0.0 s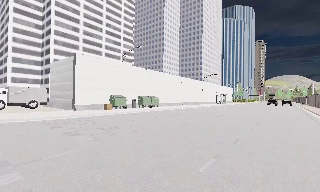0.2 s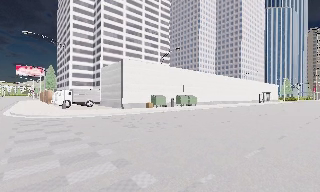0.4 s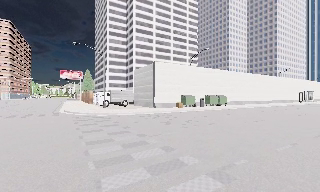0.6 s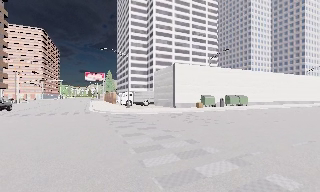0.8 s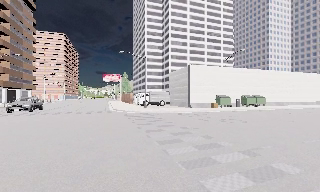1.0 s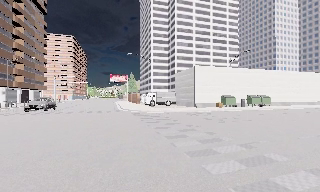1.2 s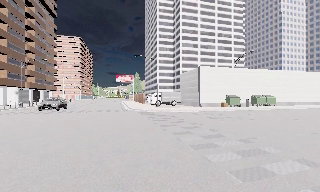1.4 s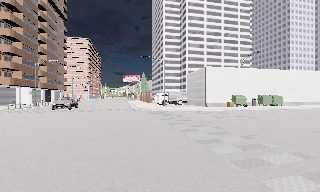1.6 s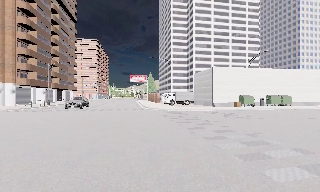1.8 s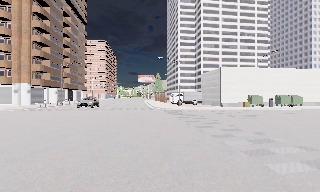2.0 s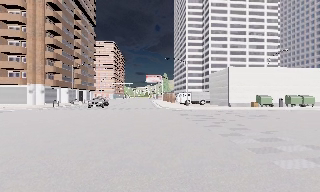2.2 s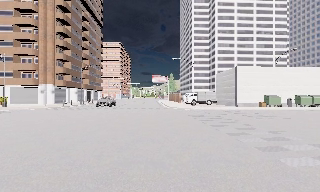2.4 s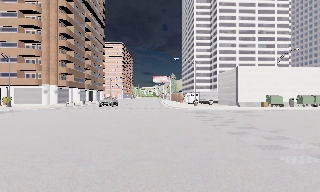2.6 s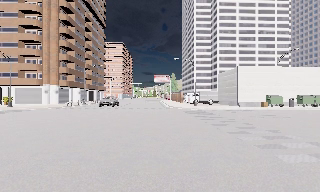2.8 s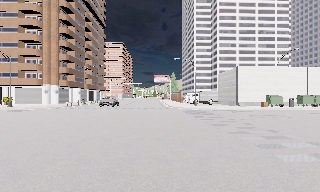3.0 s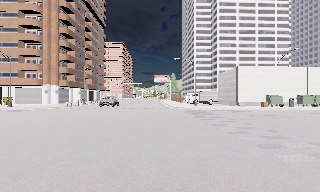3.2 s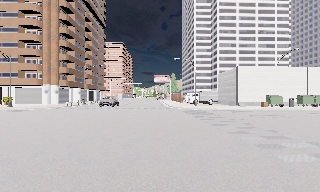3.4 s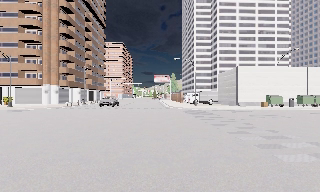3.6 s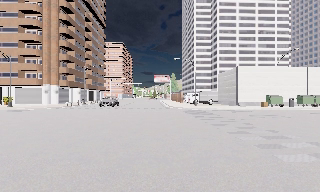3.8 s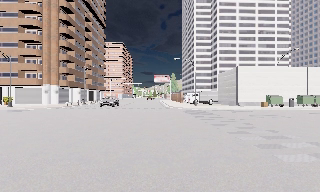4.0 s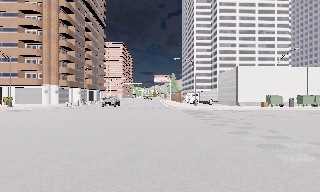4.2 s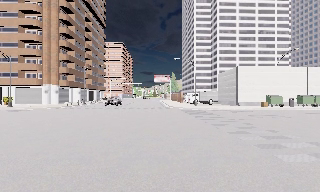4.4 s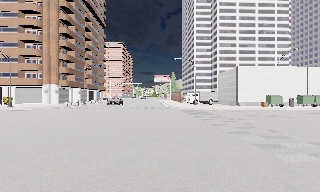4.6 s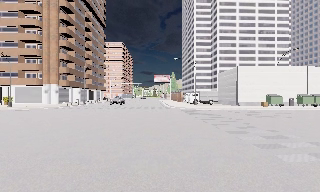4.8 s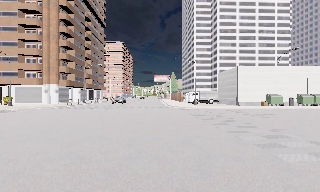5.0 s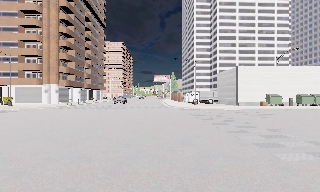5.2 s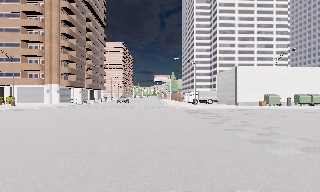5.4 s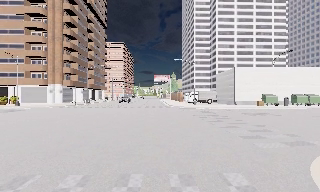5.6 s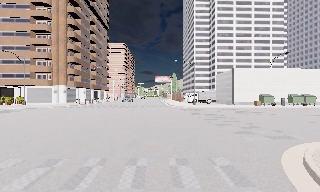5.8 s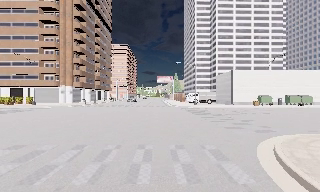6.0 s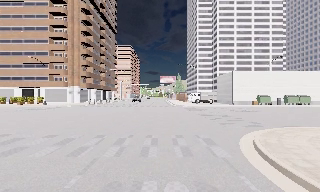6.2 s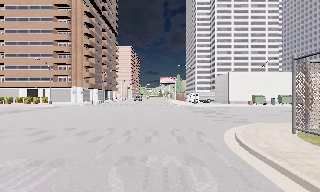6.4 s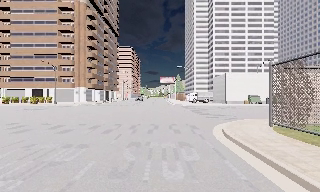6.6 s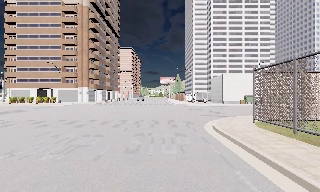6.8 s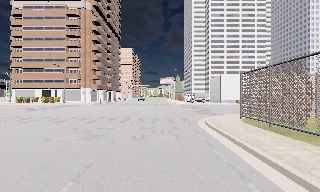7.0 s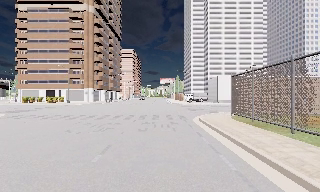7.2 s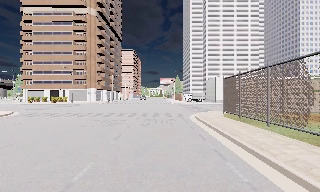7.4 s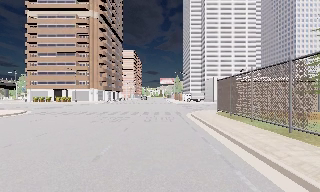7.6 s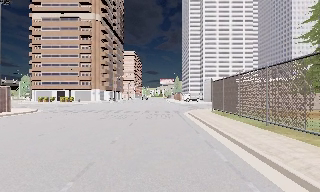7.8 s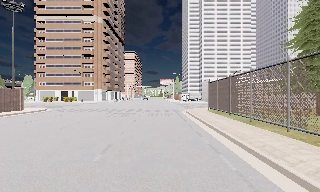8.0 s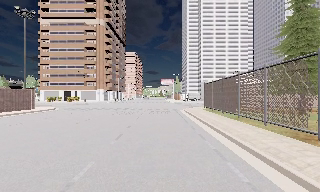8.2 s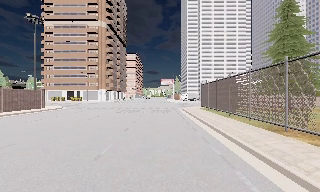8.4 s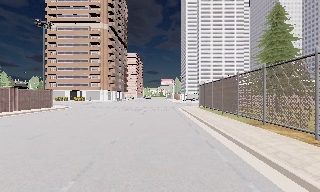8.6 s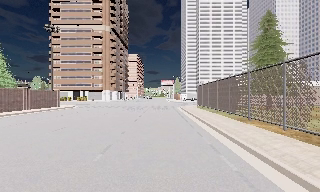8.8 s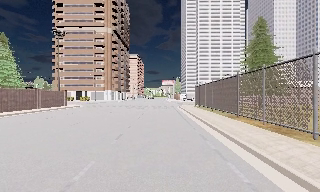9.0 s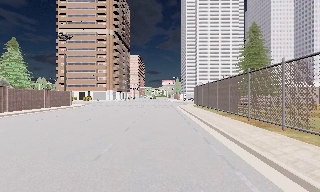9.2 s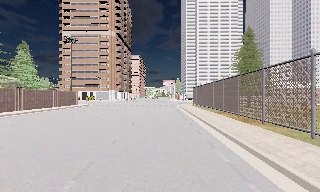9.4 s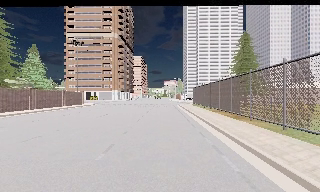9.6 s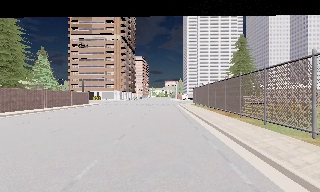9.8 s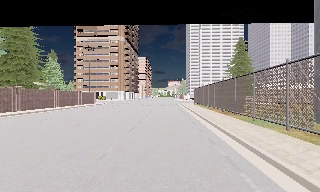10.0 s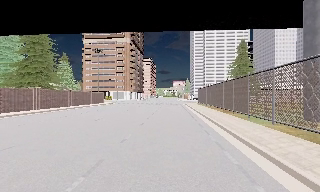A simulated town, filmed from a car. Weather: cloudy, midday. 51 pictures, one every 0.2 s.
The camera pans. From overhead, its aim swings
counterclockwise.
The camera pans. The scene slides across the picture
to the right.
0.0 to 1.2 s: The camera pans to its left, which is counterclockwise from overhead, by about 35 degrees. It travels backward, about 6 m.
1.2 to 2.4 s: The camera swings to its left by about 10 degrees, and the scene slides to the right. It travels backward, about 2.5 m, so what stands in front gets smaller. It loses speed.
2.4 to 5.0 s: The camera shifts only a little, or ends up much as it began.
5.0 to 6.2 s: The camera travels backward, about 6 m, so what stands in front gets smaller. It gains speed.
6.2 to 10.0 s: The camera travels backward, about 30 m, so what stands in front gets smaller.
The film runs backward here.
